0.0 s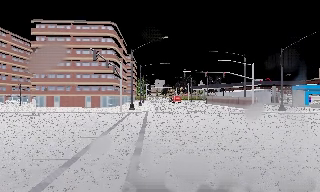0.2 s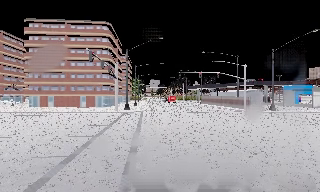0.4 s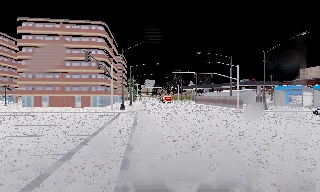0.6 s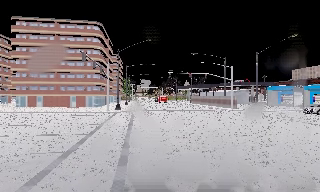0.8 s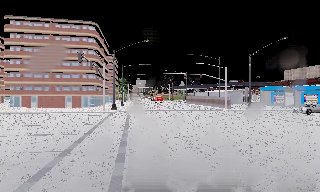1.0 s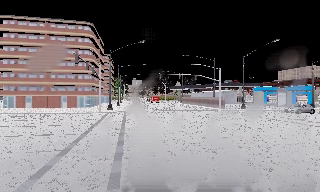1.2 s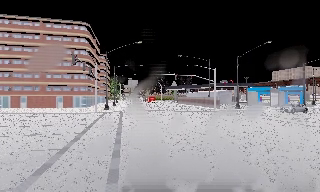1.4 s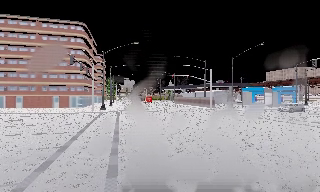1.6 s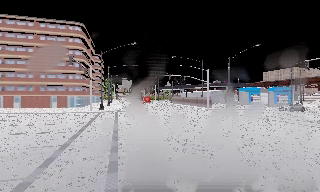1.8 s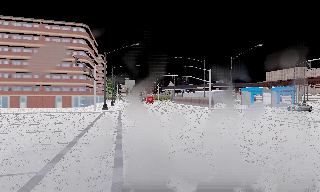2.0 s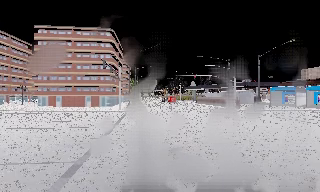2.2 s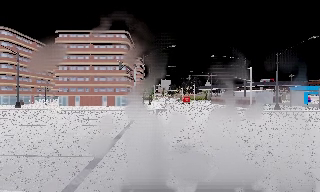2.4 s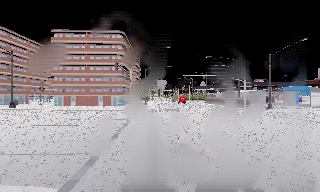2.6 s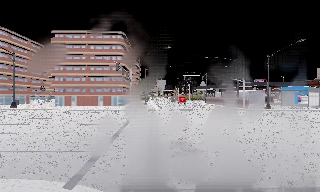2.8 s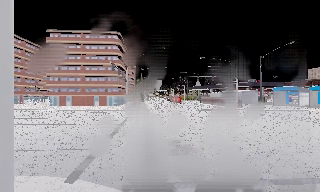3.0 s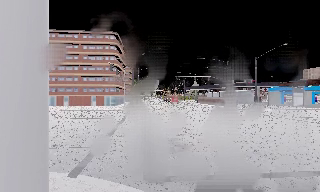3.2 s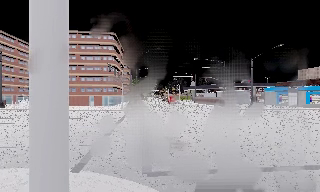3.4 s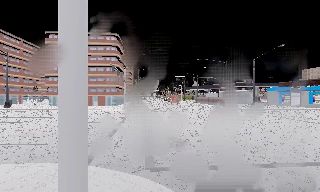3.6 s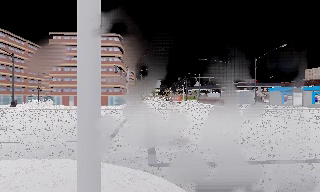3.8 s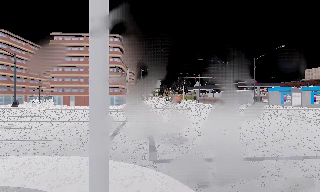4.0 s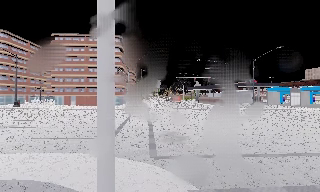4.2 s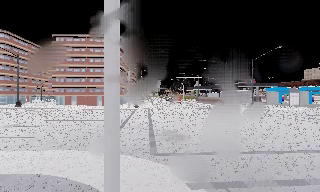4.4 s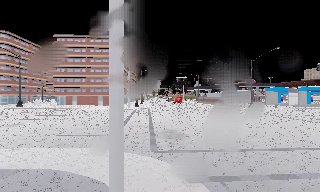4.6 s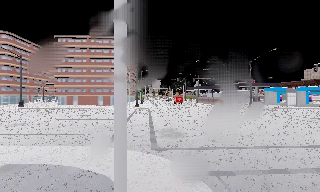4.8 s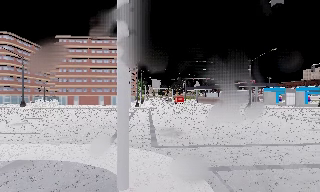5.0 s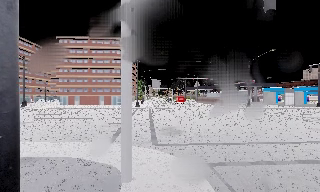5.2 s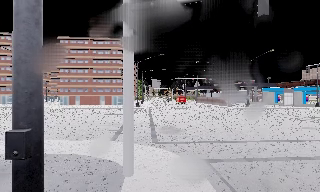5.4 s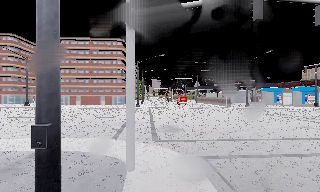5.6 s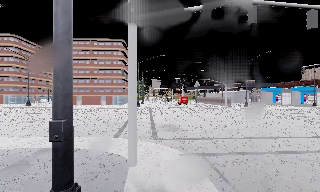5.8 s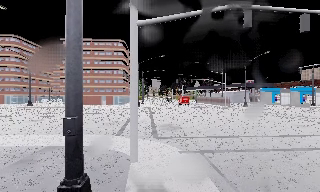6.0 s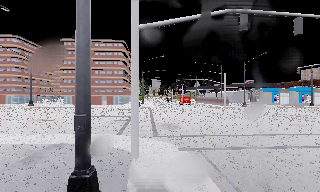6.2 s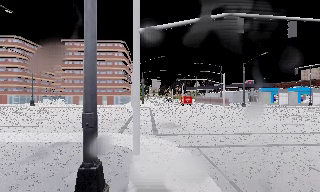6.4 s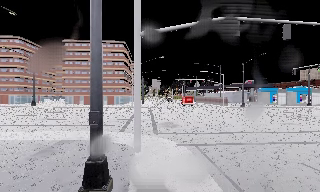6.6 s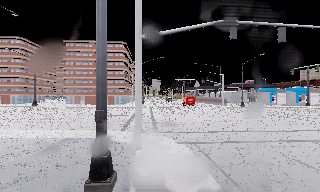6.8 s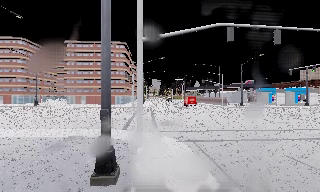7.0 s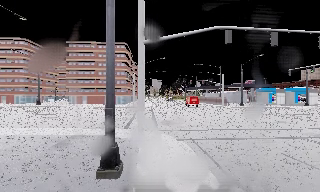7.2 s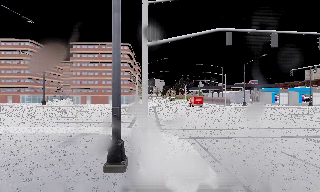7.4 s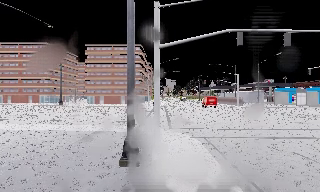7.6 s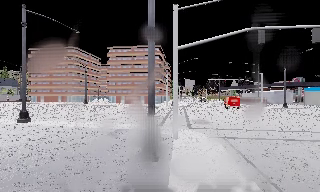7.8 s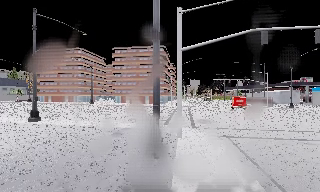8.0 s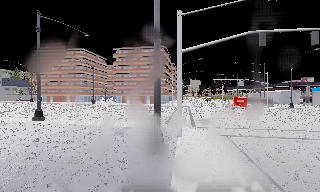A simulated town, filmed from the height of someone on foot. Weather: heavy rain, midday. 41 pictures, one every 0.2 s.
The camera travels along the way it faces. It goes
backward.
0.0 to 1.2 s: The camera travels backward, about 2 m, so what stands in front gets smaller.
1.2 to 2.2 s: The scene slides to the right, as the camera pans about 10 degrees to its left. It travels backward, about 2 m, so what stands in front gets smaller.
2.2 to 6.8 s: The camera travels backward, about 8 m, so what stands in front gets smaller.
6.8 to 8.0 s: The camera swings to its left by about 15 degrees, and the scene slides to the right. It travels backward, about 2 m, so what stands in front gets smaller.
The film runs backward here.
